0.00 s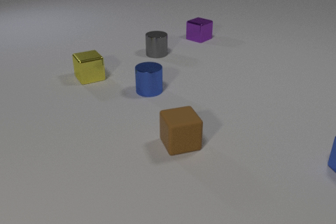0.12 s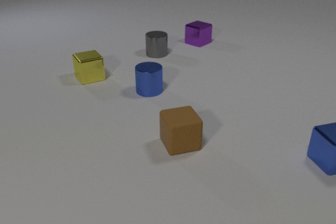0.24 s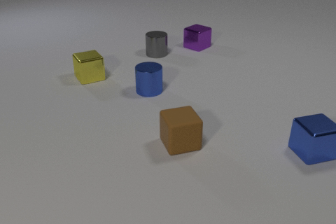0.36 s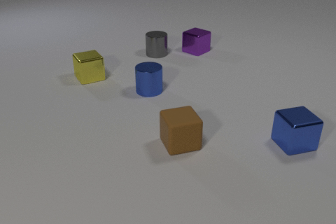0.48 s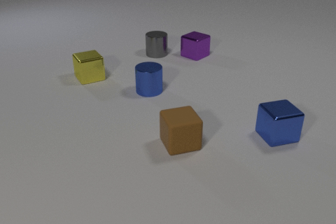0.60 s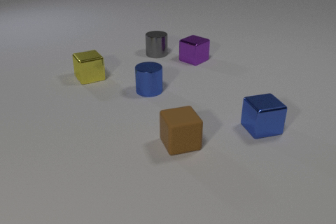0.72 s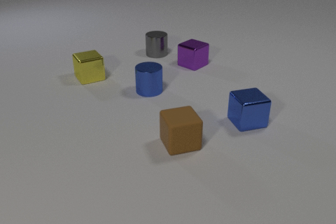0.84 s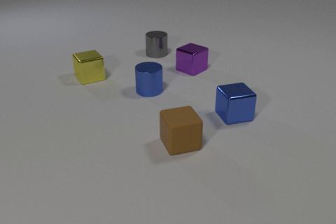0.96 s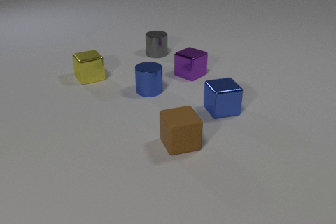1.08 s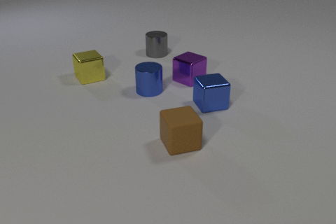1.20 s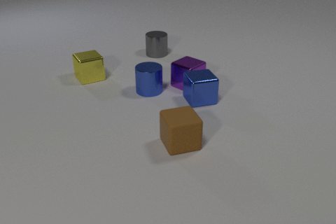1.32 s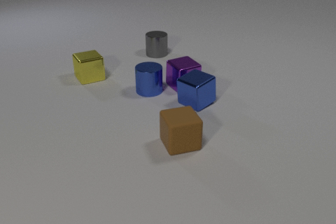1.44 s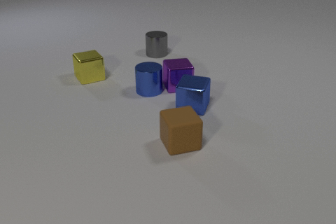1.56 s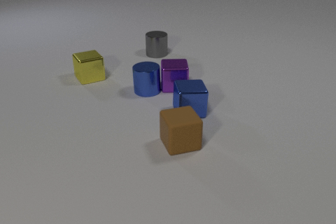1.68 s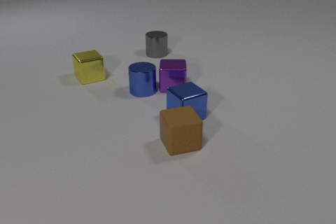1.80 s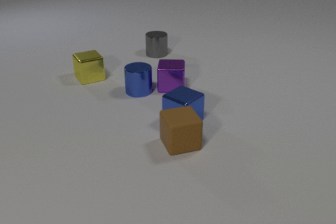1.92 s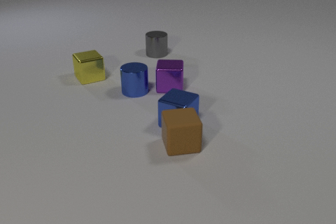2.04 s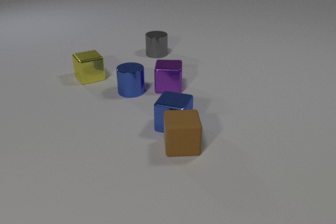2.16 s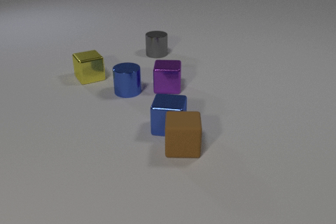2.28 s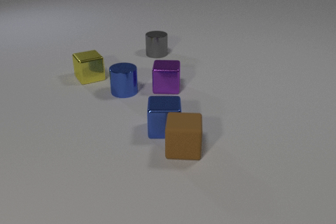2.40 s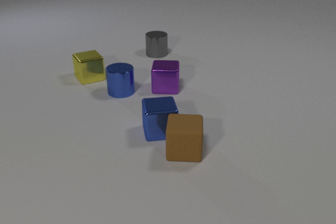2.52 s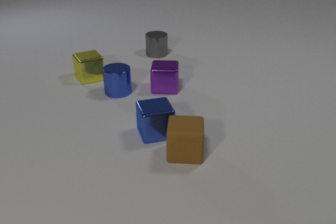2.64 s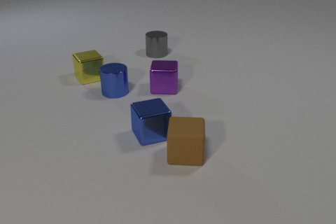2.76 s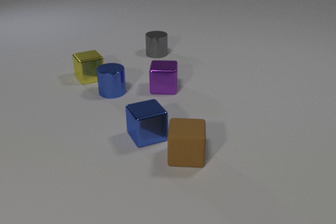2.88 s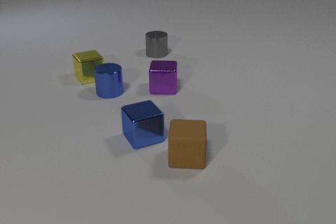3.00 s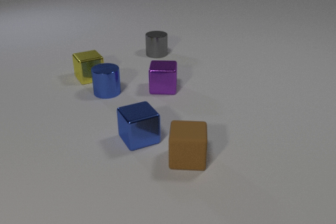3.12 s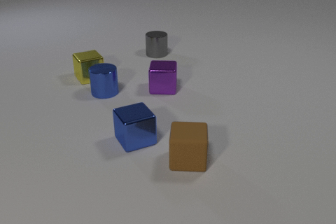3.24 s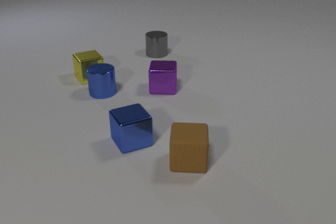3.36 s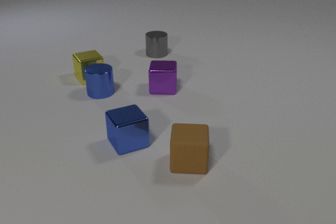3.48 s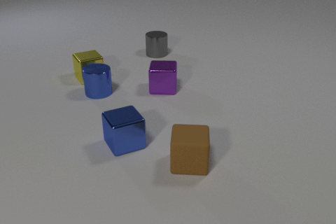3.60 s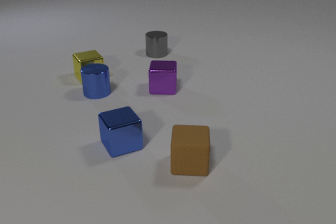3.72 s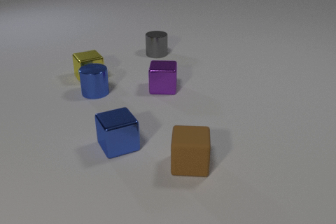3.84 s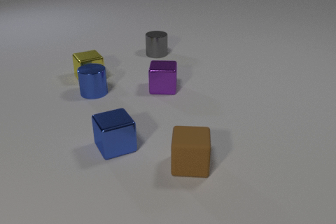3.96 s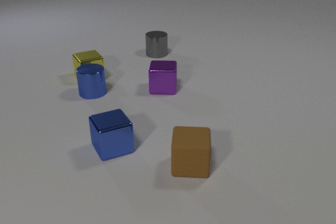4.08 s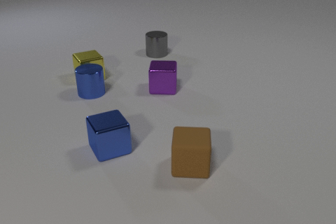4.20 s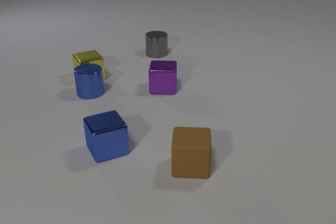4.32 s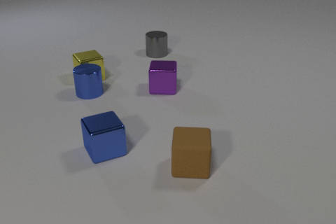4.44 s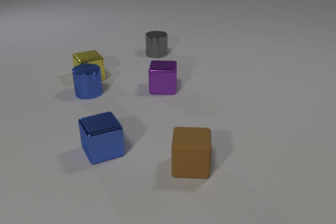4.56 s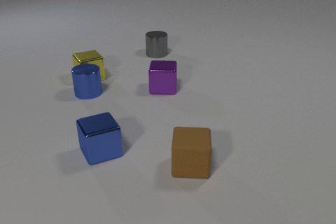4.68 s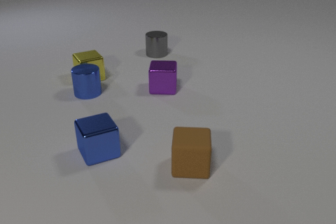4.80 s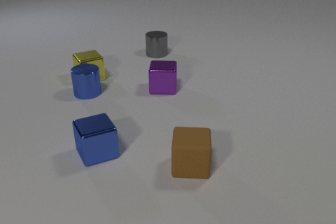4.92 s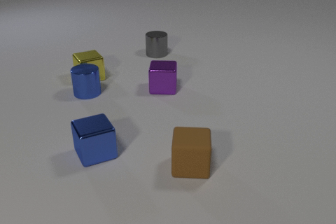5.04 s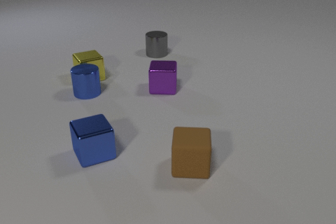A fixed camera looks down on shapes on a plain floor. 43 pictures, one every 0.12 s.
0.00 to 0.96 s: The purple metal cube slides toward the camera. The blue metal cube slides to the left and away from the camera.
0.96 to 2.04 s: The purple metal cube slides toward the camera and to the left, spins so that its near face slides to the left, clockwise seen from above. The blue metal cube slides to the left and toward the camera, spins so that its near face slides to the right, counterclockwise seen from above. The blue metal cylinder slides to the left. The purple metal cube and the blue metal cube collide. The purple metal cube and the blue metal cylinder collide. The blue metal cube and the brown rubber cube collide.
2.04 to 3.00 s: The purple metal cube slides to the left. The blue metal cube slides to the left and toward the camera, spins counterclockwise seen from above by about 45 degrees, its near face sliding to the right. The brown rubber cube slides toward the camera. The blue metal cylinder slides to the left.
3.00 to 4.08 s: The blue metal cube slides to the left and toward the camera. The brown rubber cube slides toward the camera. The blue metal cylinder slides to the left.
4.08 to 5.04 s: The blue metal cube slides to the left.
What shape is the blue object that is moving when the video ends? cube.
What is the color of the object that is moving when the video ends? blue.
Are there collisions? yes.
